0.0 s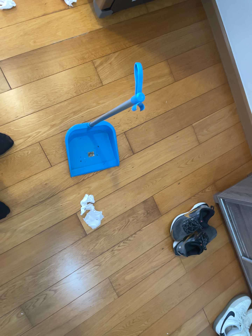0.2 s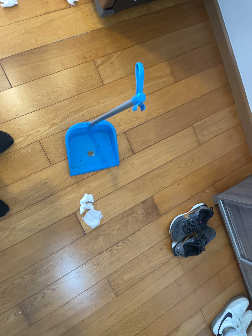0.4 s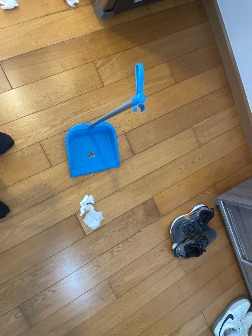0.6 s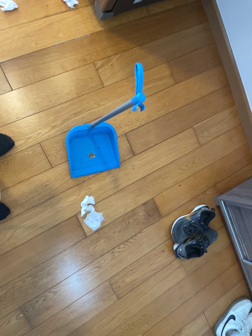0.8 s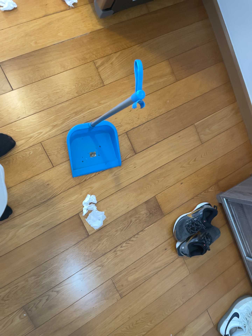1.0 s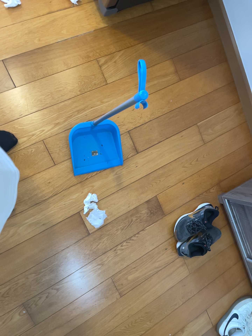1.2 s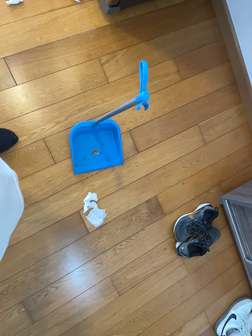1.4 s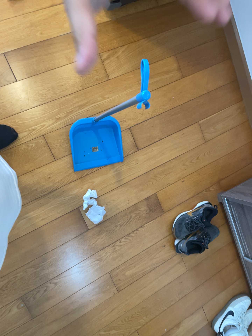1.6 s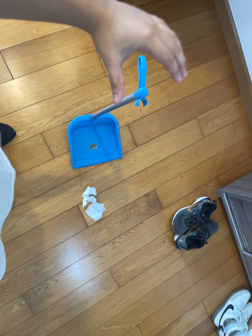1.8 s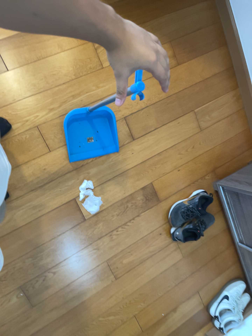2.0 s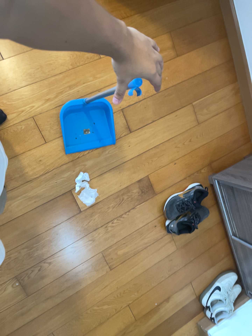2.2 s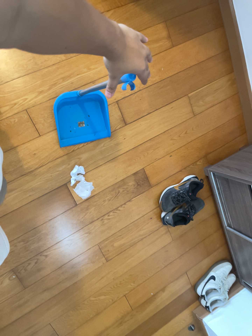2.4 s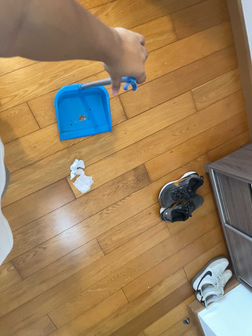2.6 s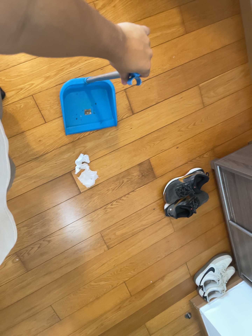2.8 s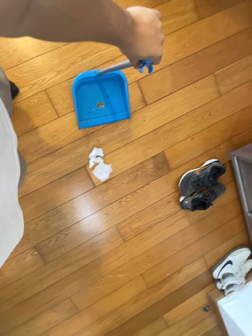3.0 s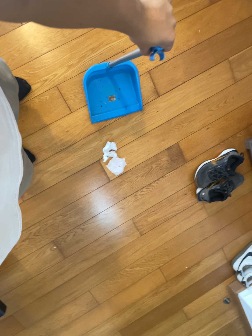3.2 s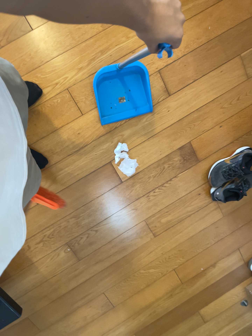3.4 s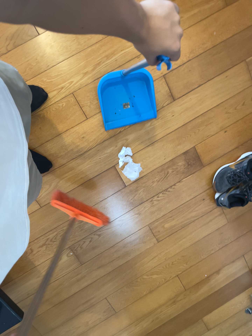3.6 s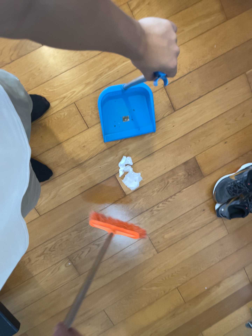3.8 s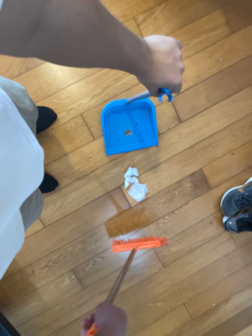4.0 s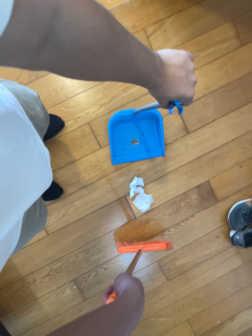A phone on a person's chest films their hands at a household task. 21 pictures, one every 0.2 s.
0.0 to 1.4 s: The camera shifts only a little, or ends up much as it began.
1.4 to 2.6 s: The camera travels toward the top of its view, about 7 cm. Its aim tips toward the bottom of its view by about 10 degrees.
2.6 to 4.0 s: The camera pans to its left by about 15 degrees. It travels forward, about 6 cm, so what stands in front looms larger.
The film runs forward here.
